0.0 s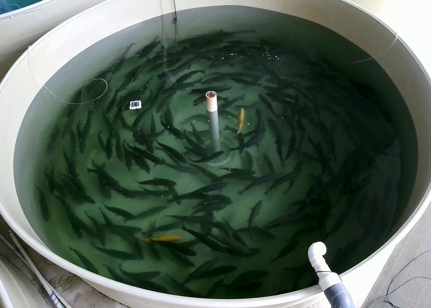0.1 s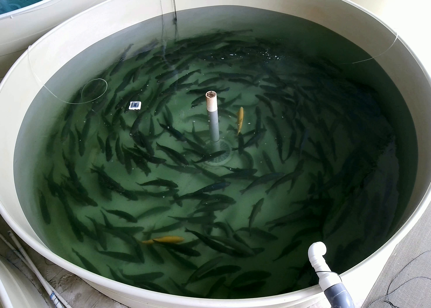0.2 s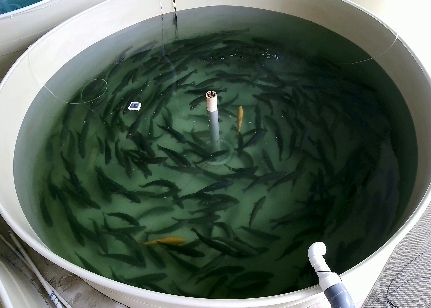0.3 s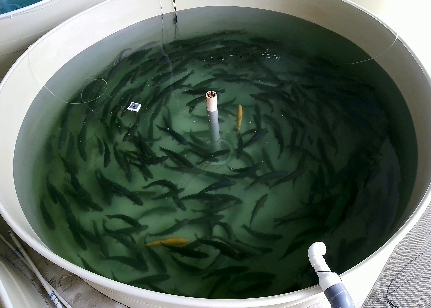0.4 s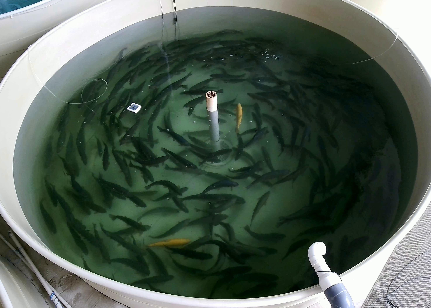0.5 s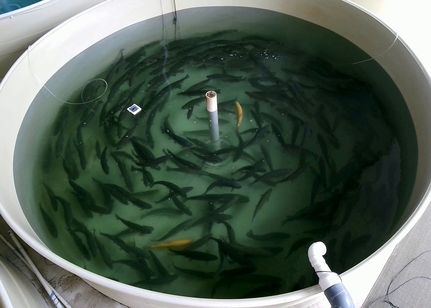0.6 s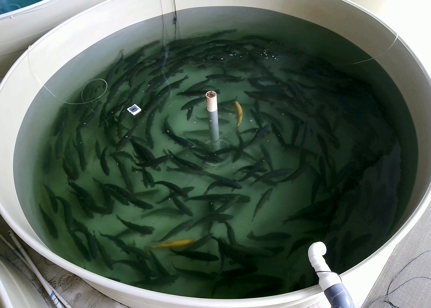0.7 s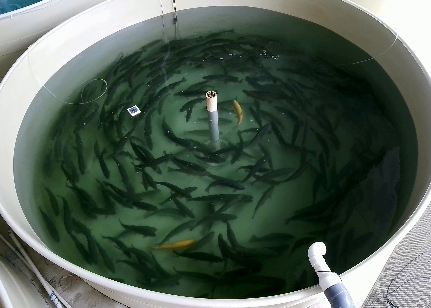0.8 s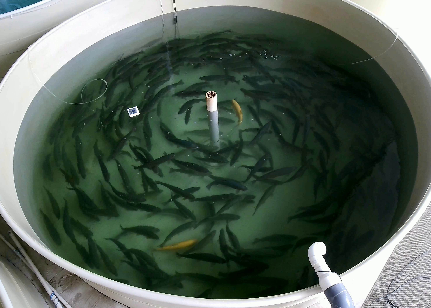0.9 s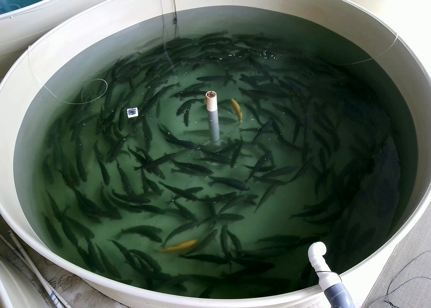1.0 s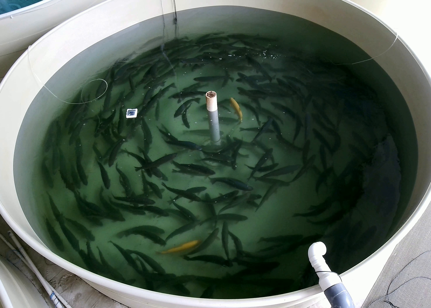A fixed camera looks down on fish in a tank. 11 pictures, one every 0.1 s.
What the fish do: Normal cruising.
